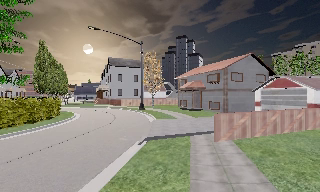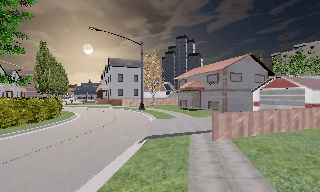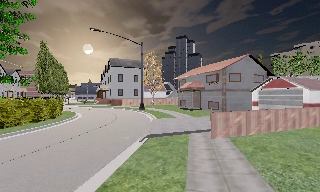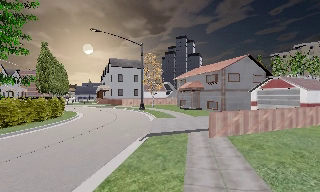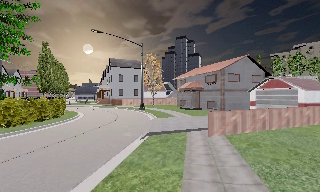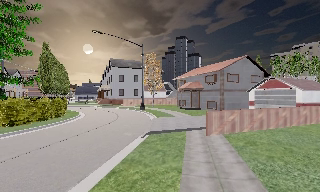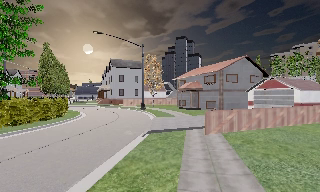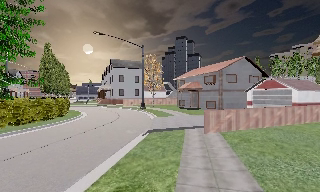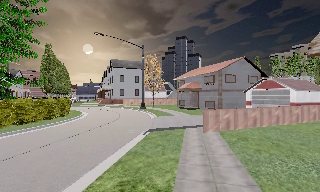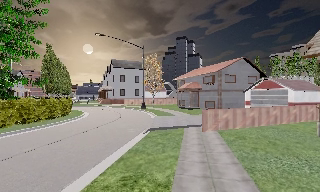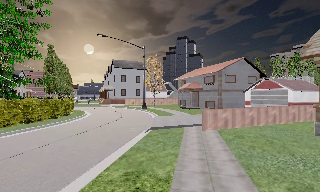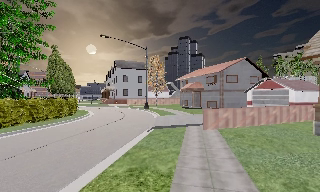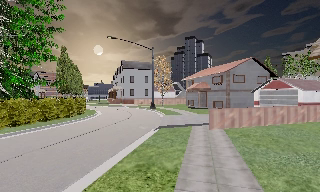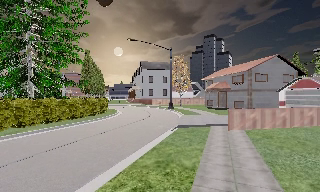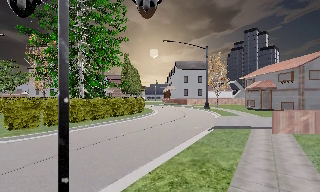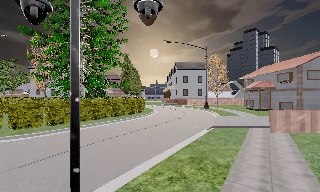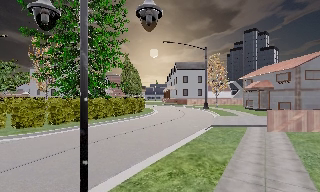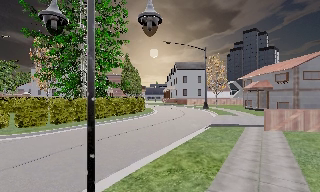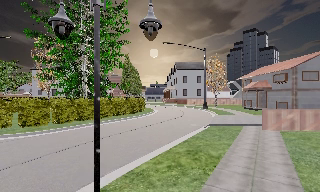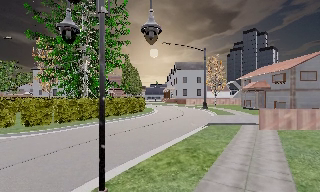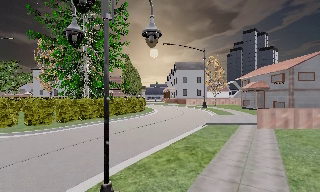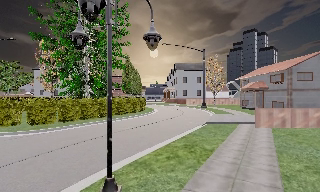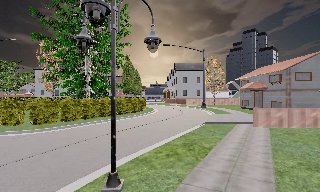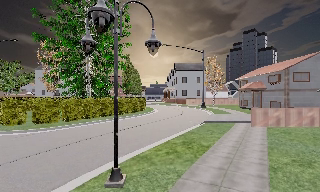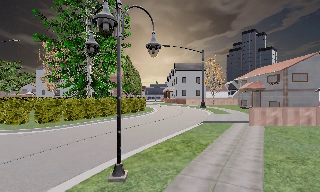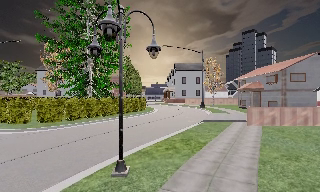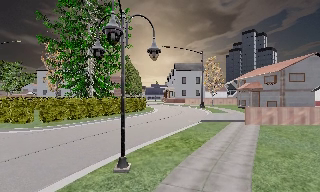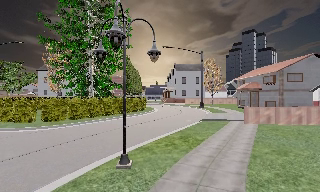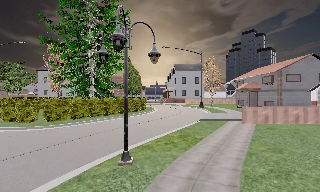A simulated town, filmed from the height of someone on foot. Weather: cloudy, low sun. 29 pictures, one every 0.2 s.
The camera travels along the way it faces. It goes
backward.
0.0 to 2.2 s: The camera travels backward, about 2.5 m, so what stands in front gets smaller.
2.2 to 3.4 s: The camera swings to its left by about 20 degrees, and the scene slides to the right. It travels backward, about 1.5 m, so what stands in front gets smaller.
3.4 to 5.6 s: The camera travels backward, about 2.5 m, so what stands in front gets smaller.
The film runs backward here.
